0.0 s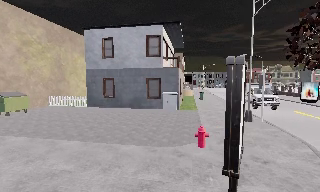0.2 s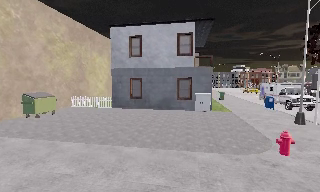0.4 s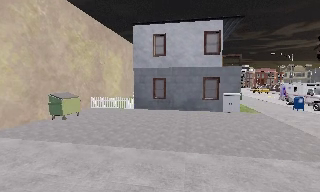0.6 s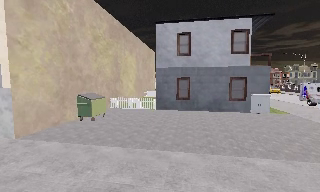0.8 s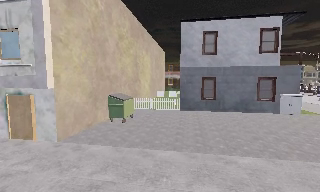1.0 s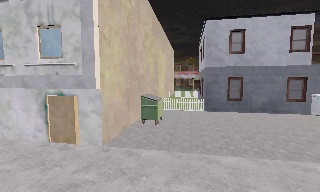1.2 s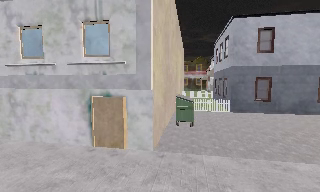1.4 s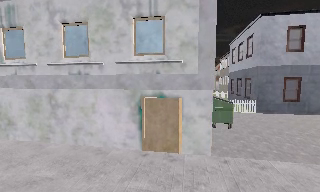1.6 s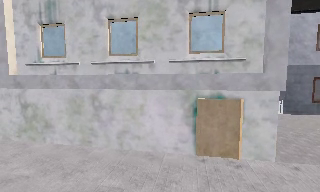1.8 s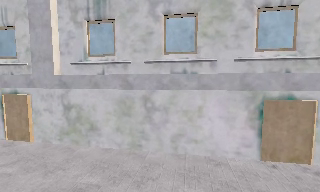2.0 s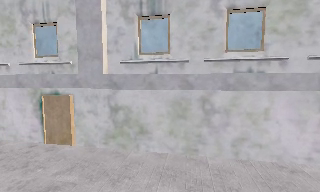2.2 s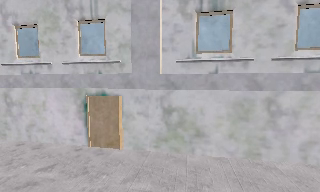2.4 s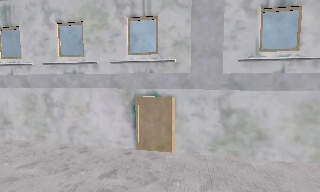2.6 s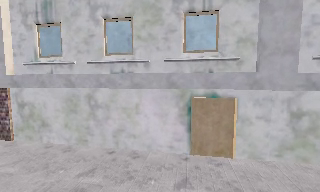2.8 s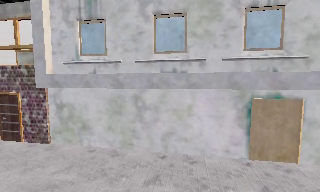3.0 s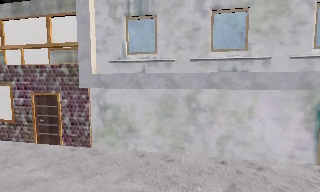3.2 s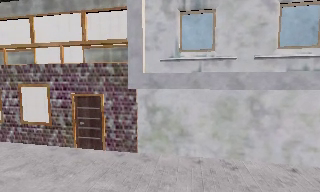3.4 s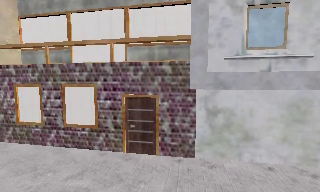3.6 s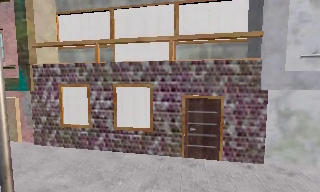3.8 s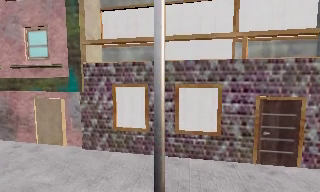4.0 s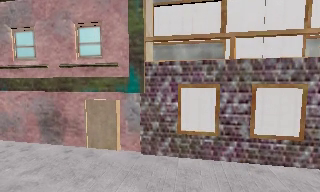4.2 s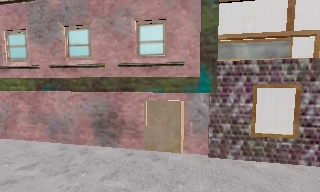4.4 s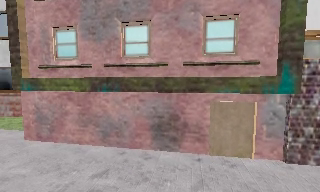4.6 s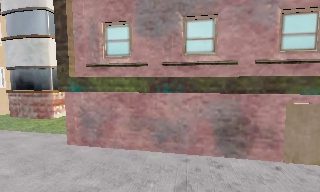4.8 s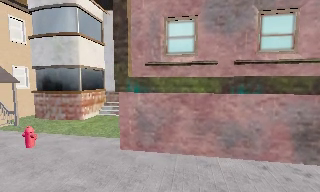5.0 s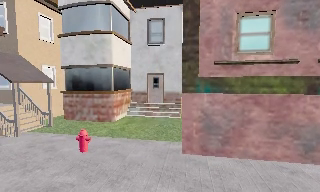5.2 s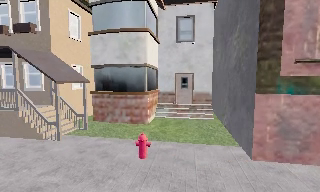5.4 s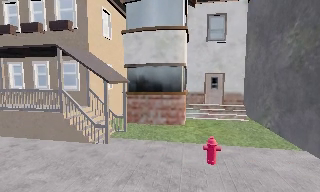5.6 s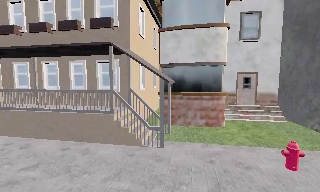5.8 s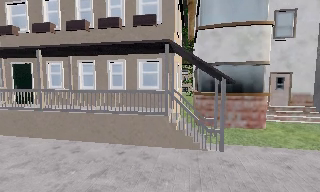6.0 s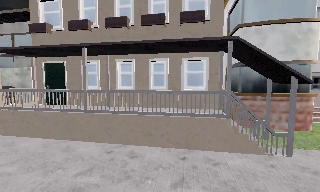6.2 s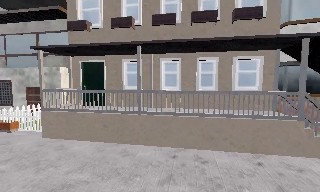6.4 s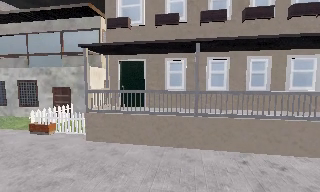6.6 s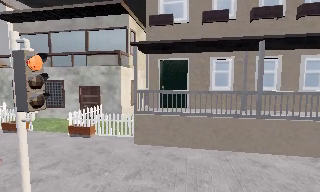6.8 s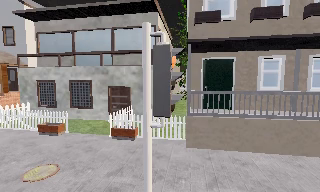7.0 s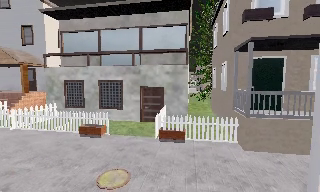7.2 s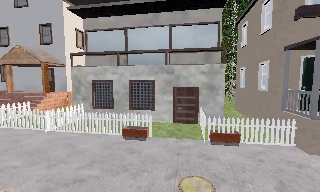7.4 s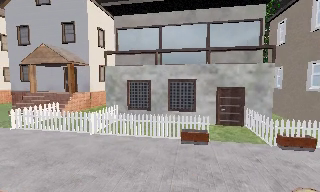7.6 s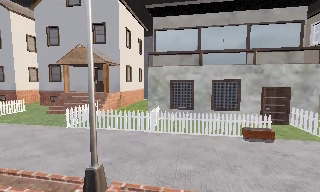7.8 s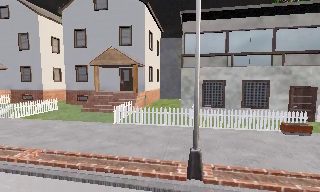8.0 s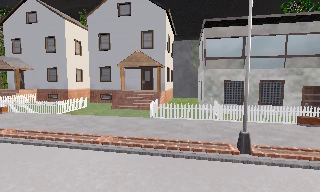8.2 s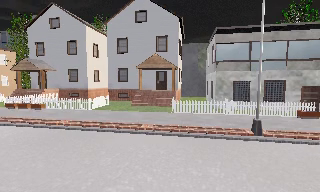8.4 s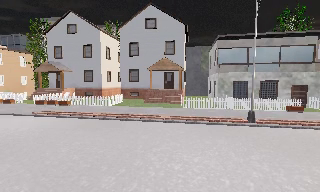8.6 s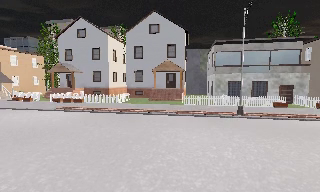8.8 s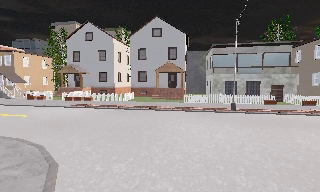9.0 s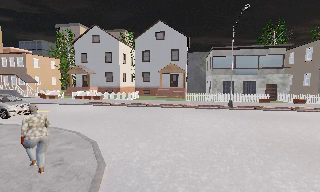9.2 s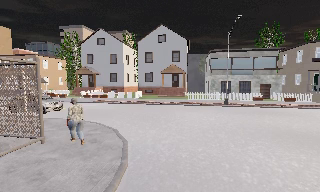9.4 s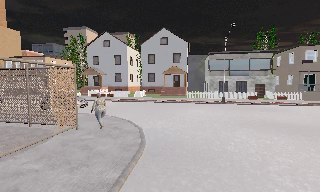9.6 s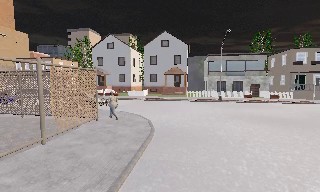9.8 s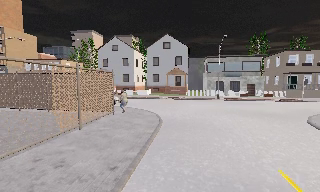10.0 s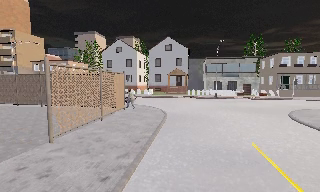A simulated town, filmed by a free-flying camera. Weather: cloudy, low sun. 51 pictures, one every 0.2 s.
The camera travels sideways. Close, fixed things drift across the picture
to the right.
0.0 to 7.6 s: The camera travels to its left, about 80 m, so close, fixed things drift to the right.
7.6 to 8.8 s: The camera travels backward and to its left, about 13 m, so what stands in front gets smaller.
8.8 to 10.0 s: The camera travels backward, about 11 m, so what stands in front gets smaller.
The film runs forward here.
